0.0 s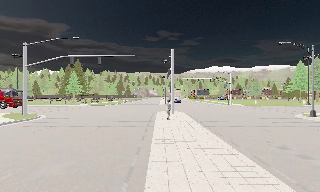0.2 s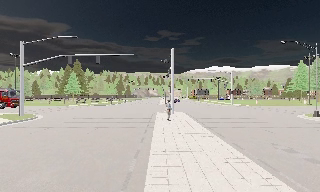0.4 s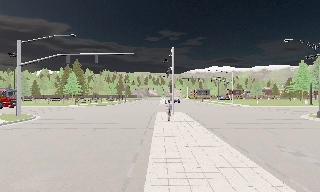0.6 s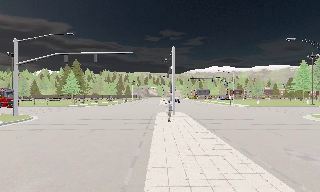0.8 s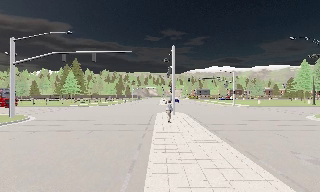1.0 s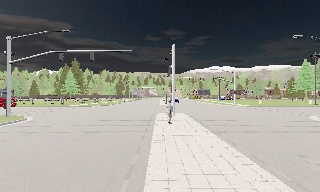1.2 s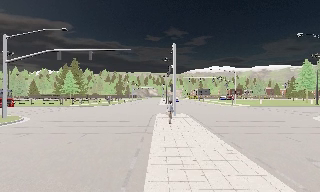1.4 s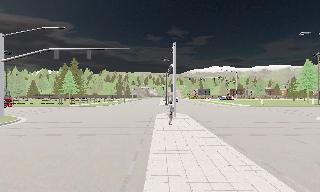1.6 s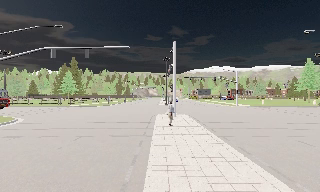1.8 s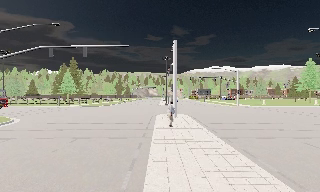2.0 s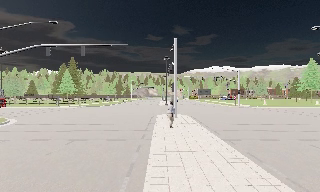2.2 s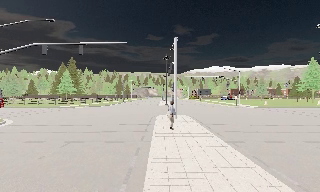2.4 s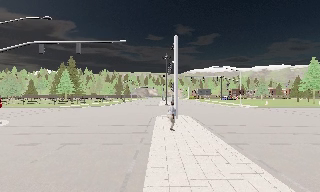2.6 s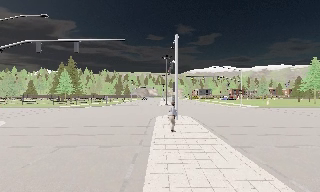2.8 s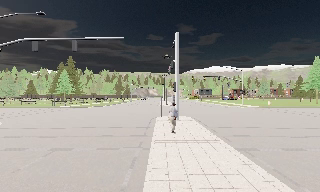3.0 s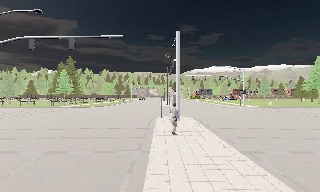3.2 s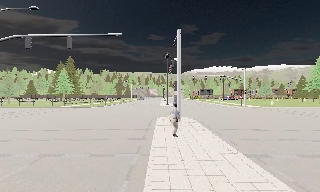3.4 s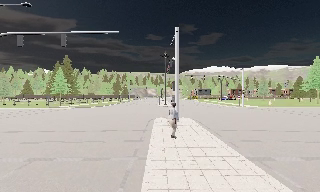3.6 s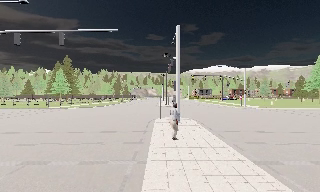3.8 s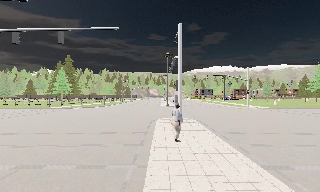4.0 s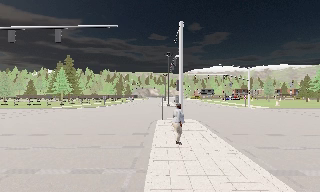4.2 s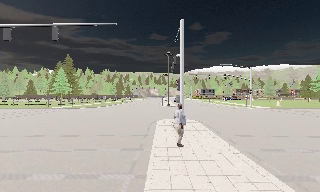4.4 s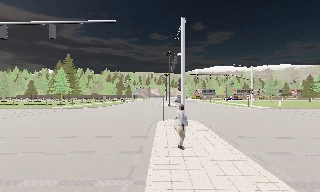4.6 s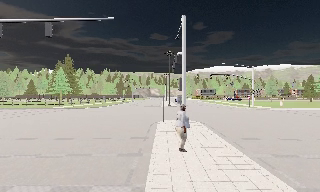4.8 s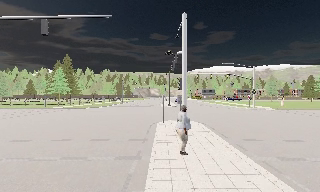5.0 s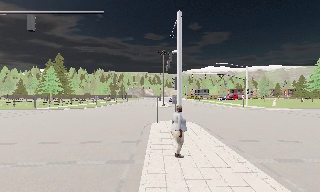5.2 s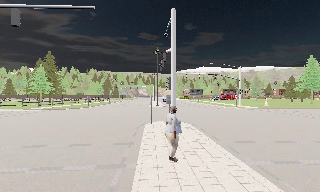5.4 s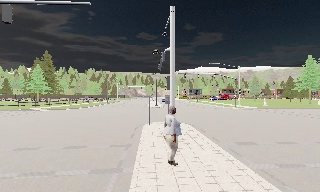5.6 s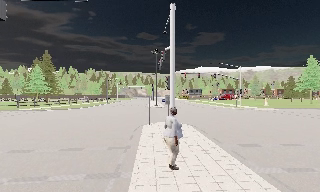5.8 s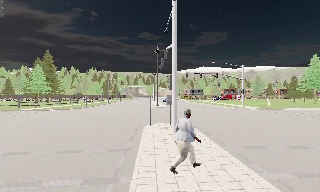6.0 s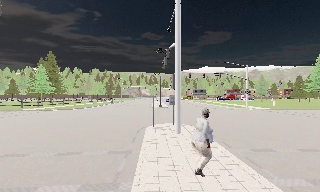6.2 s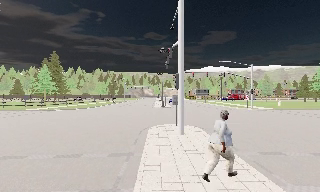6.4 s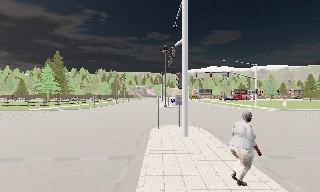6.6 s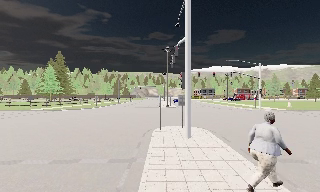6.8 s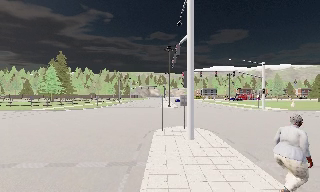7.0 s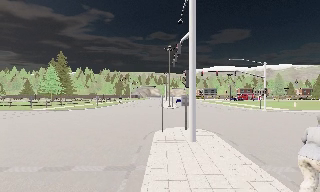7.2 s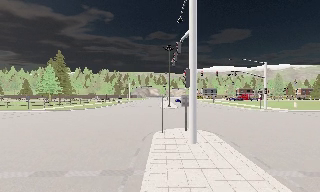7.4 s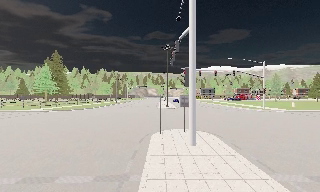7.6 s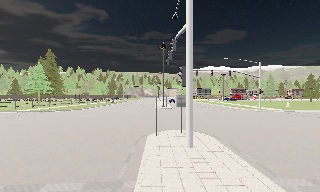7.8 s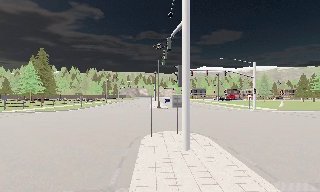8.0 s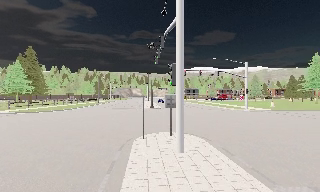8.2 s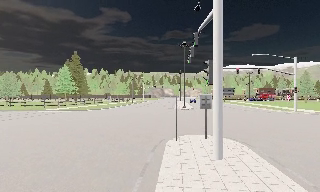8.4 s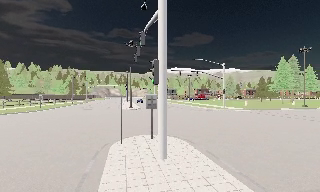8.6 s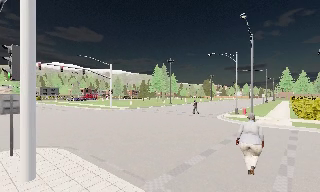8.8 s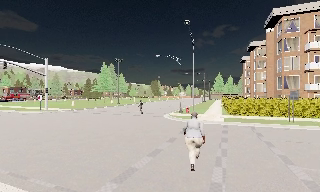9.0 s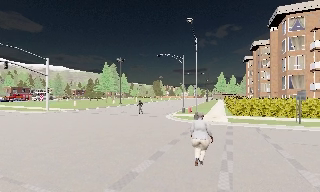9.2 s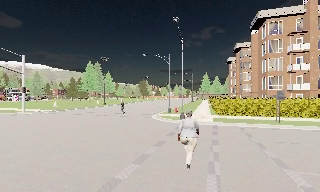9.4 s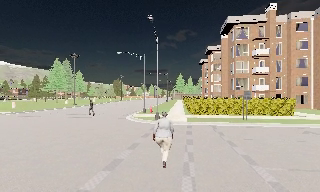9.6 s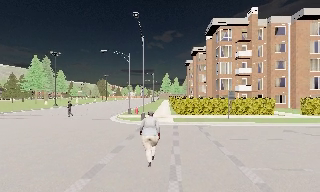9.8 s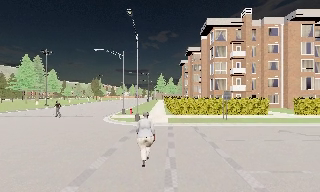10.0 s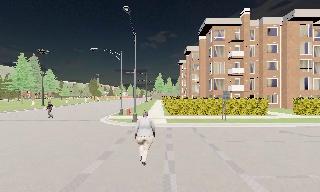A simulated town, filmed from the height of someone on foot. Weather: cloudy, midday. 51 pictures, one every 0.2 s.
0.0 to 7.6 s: The camera travels forward, about 13 m, so what stands in front looms larger.
7.6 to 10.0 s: The scene slides to the left, as the camera pans about 90 degrees to its right. It travels forward, about 3.5 m.
The film runs forward here.
